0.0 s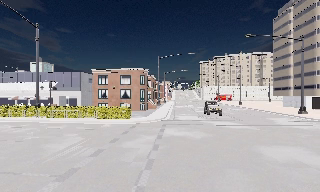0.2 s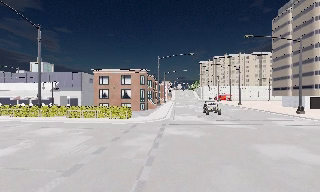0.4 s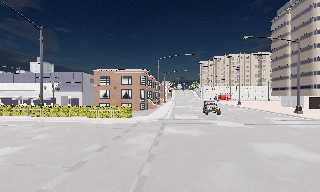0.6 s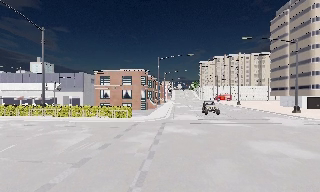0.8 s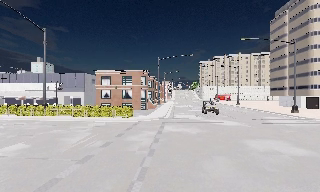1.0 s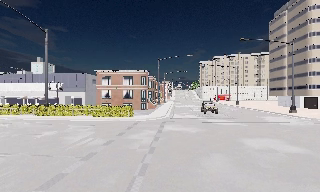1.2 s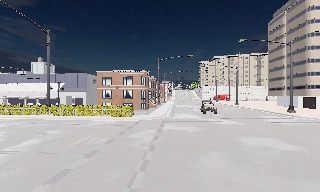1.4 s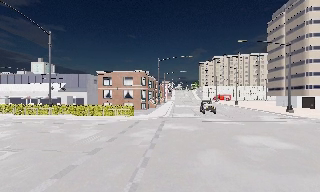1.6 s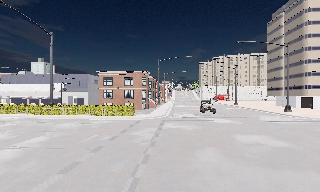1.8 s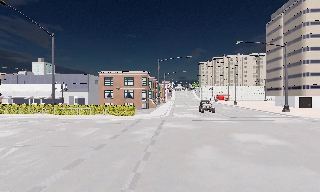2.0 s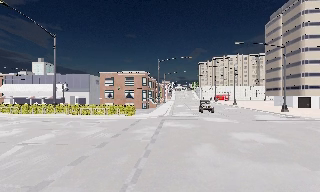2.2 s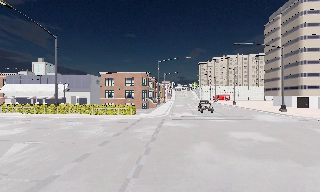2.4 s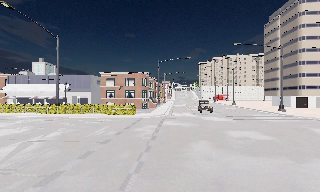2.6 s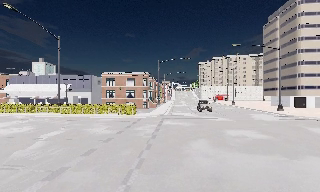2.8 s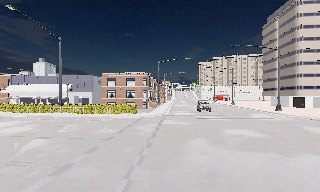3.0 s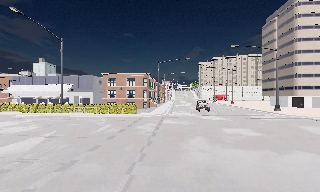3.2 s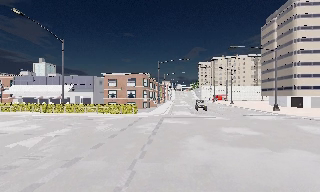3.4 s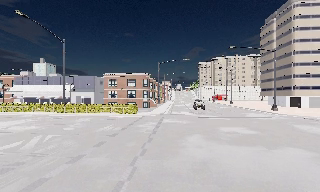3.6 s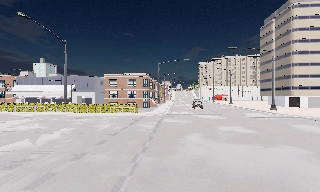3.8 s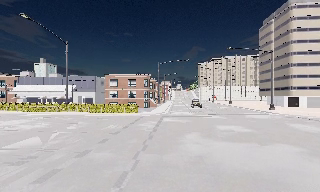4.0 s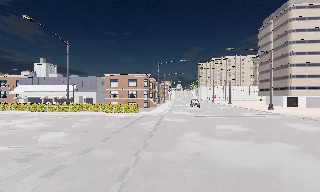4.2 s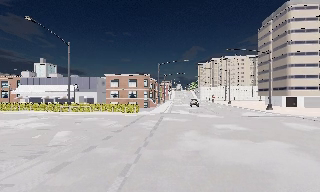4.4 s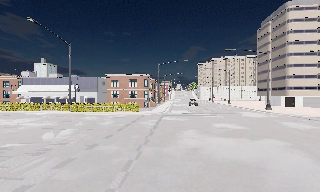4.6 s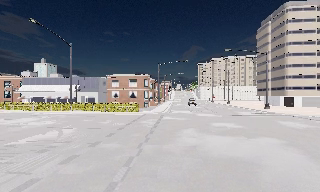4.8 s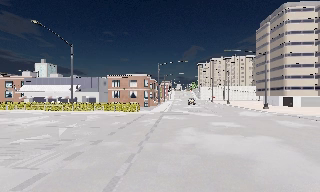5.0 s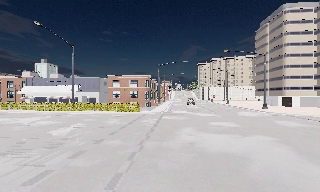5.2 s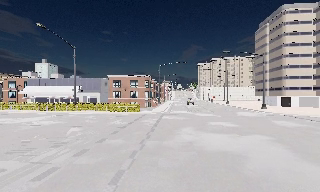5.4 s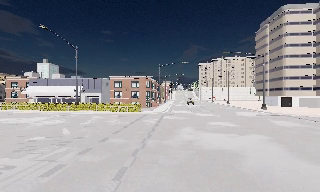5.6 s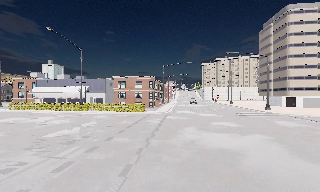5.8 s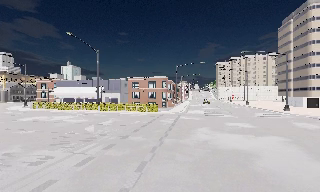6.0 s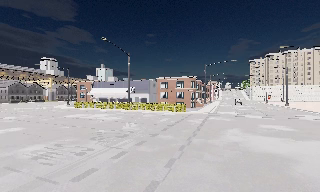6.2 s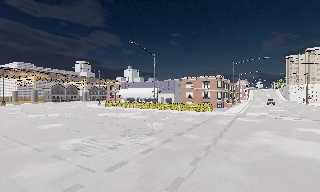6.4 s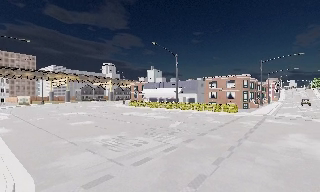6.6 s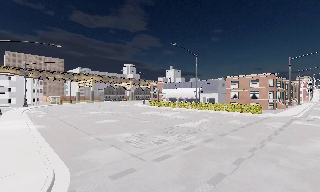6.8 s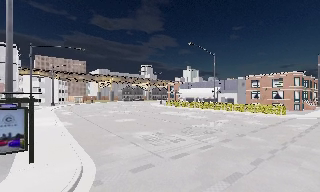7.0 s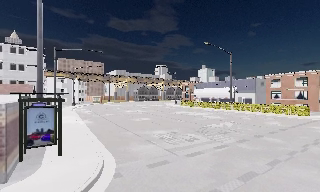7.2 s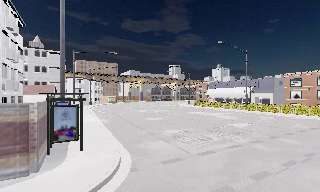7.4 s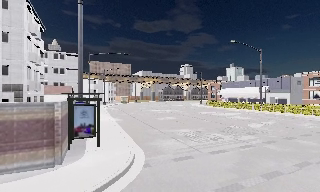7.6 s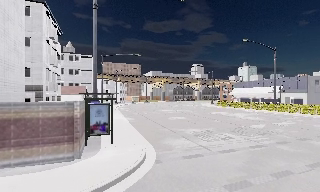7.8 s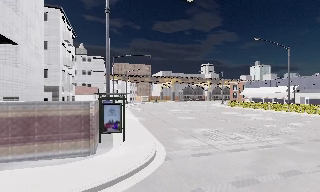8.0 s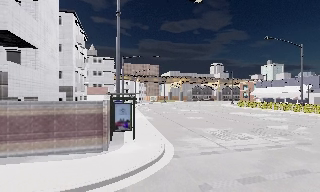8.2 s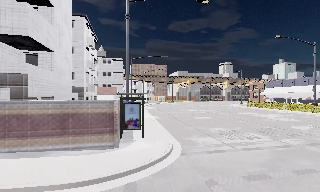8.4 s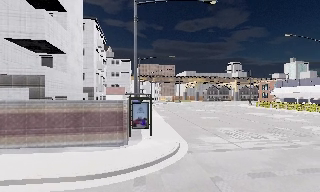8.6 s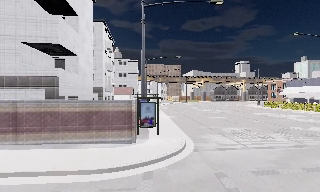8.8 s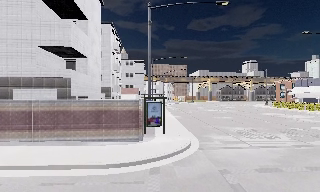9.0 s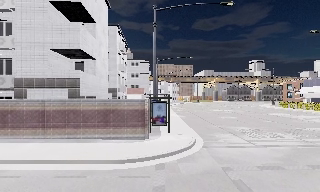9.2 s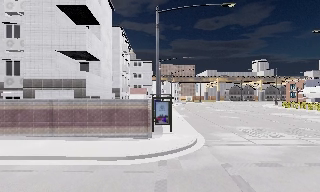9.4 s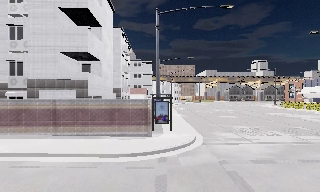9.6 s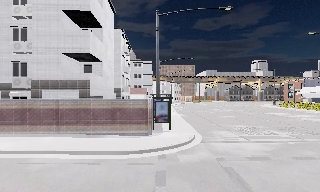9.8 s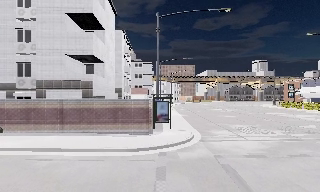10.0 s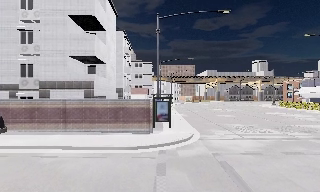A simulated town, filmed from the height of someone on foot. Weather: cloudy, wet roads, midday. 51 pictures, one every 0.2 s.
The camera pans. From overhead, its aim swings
counterclockwise.
The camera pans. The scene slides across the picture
to the right.
0.0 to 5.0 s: The camera travels backward, about 8 m, so what stands in front gets smaller.
5.0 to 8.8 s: The camera pans to its left, which is counterclockwise from overhead, by about 80 degrees. It travels backward, about 6 m.
8.8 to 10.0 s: The camera travels backward, about 2 m, so what stands in front gets smaller.
The film runs backward here.
